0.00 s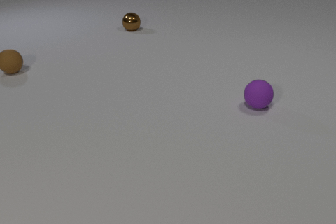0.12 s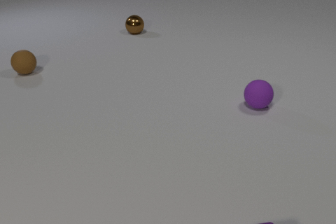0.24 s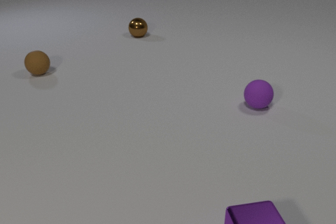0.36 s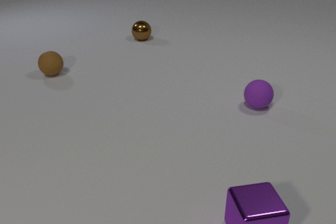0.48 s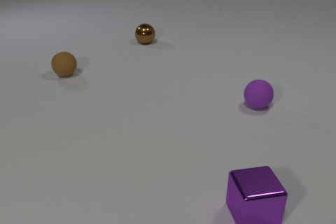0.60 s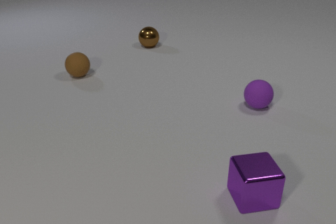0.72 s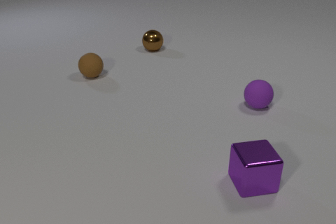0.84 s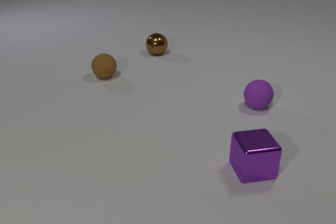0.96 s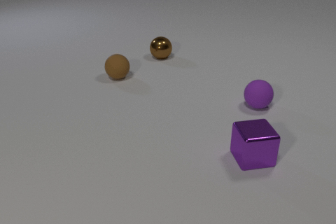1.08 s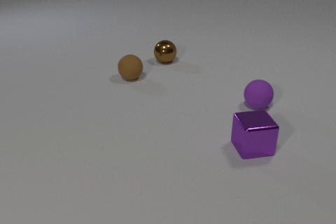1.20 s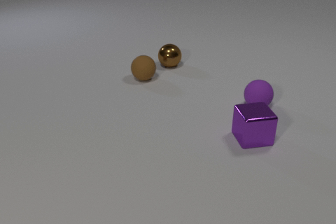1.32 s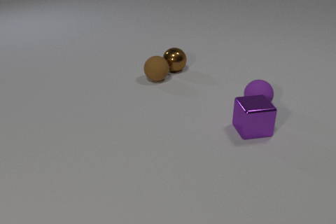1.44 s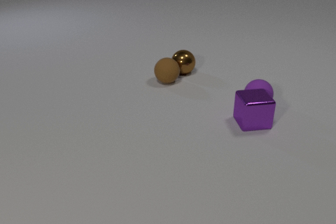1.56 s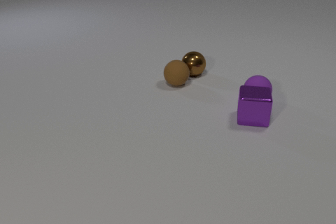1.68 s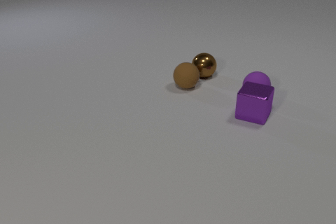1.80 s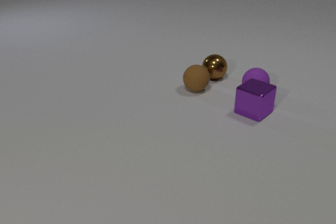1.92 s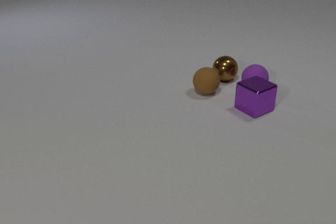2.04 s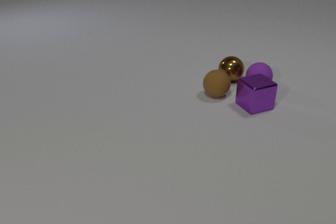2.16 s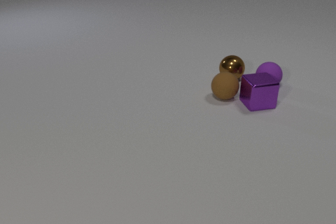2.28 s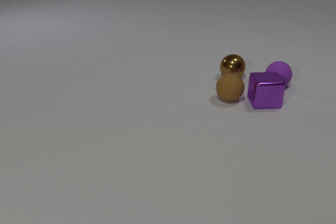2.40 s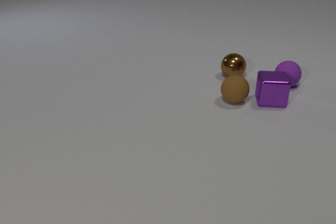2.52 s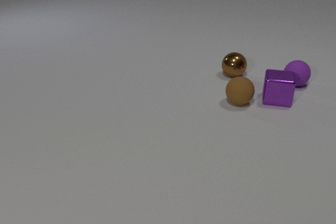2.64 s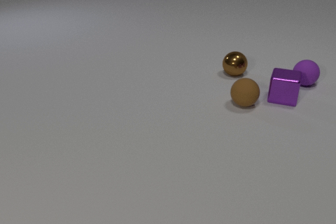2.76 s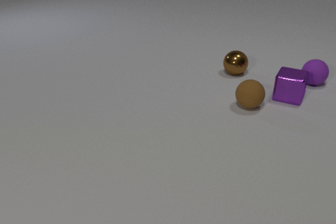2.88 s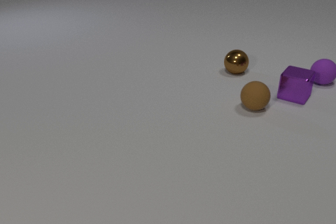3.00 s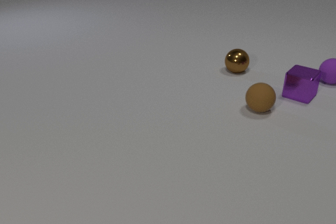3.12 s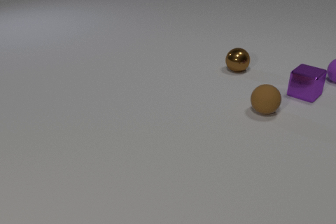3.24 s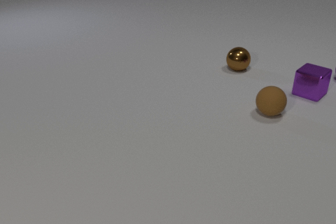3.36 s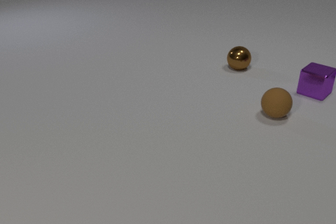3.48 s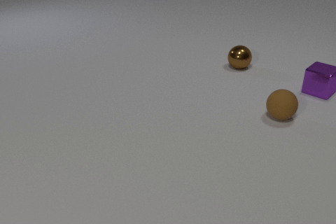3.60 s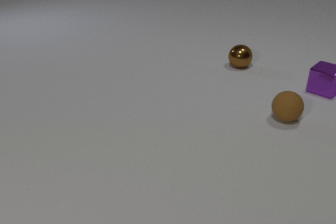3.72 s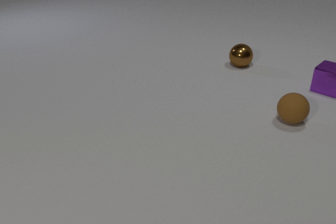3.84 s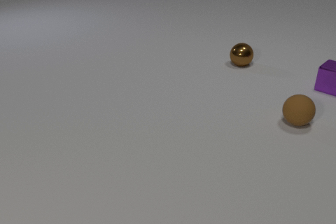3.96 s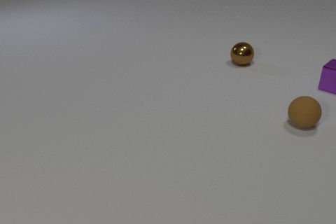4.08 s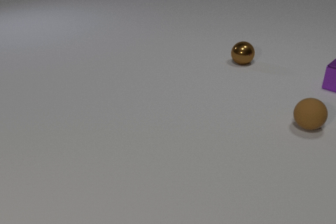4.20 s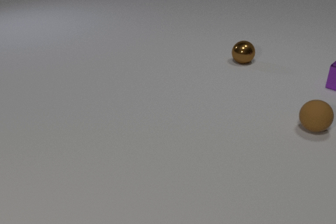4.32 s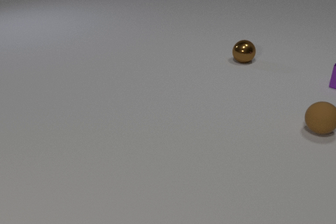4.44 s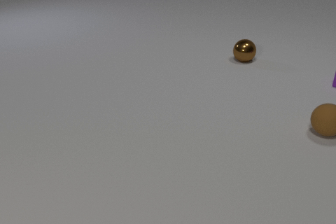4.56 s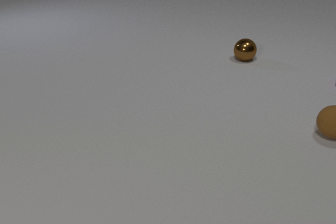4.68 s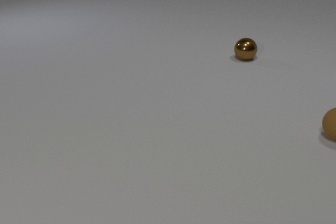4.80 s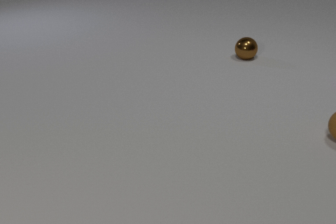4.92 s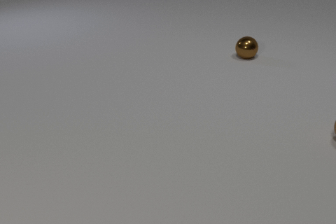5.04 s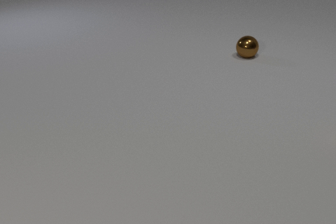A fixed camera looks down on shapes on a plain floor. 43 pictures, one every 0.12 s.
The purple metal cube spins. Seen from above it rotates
clockwise.
The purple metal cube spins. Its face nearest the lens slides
to the left.
0.00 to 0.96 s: The brown metal sphere rolls toward the camera. The brown rubber sphere rolls to the right. The purple metal cube comes in at the bottom edge, slides away from the camera.
0.96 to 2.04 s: The brown metal sphere rolls to the right and toward the camera. The brown rubber sphere rolls to the right and toward the camera. The purple metal cube slides away from the camera, spins clockwise seen from above by about 75 degrees, its near face sliding to the left. The purple rubber sphere rolls away from the camera. The brown metal sphere and the brown rubber sphere collide. The purple metal cube and the purple rubber sphere collide. The brown metal sphere and the purple rubber sphere collide.
2.04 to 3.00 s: The brown metal sphere rolls away from the camera. The brown rubber sphere rolls to the right and toward the camera. The purple metal cube slides to the right and away from the camera, spins so that its near face slides to the left, clockwise seen from above. The purple rubber sphere rolls to the right and away from the camera. The brown rubber sphere and the purple metal cube collide.
3.00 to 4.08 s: The brown metal sphere rolls away from the camera. The brown rubber sphere rolls to the right and toward the camera. The purple metal cube slides to the right and away from the camera. The purple rubber sphere rolls to the right and away from the camera, leaves at the right edge.
4.08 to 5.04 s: The brown metal sphere rolls away from the camera. The brown rubber sphere rolls to the right, leaves at the right edge. The purple metal cube slides to the right and away from the camera, leaves at the right edge.
What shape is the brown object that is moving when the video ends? sphere.
Are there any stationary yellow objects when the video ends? no.
What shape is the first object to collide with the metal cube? sphere.
